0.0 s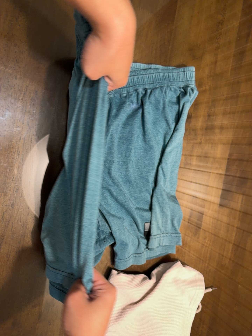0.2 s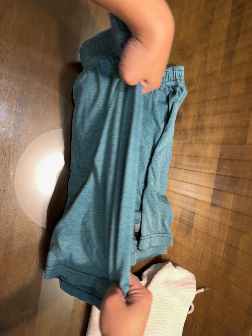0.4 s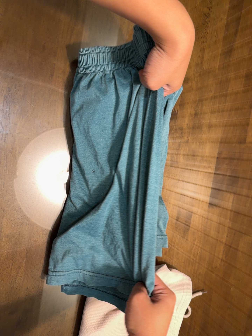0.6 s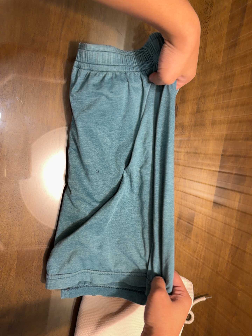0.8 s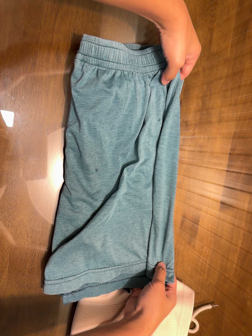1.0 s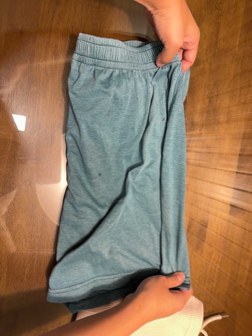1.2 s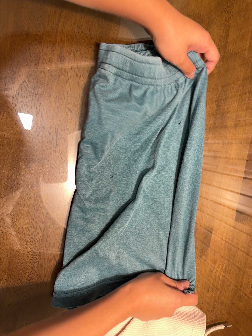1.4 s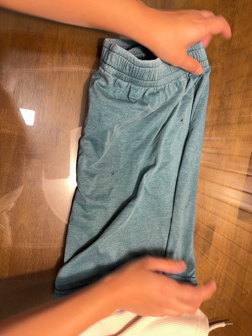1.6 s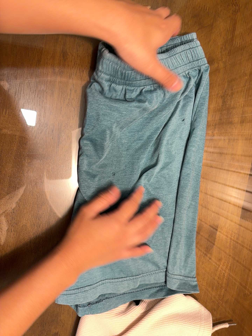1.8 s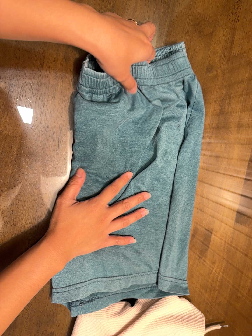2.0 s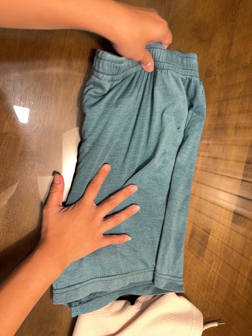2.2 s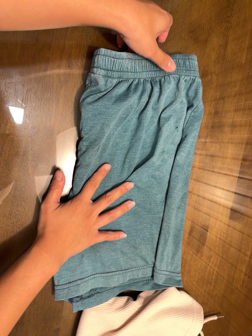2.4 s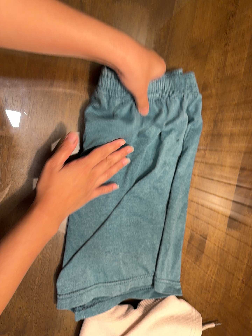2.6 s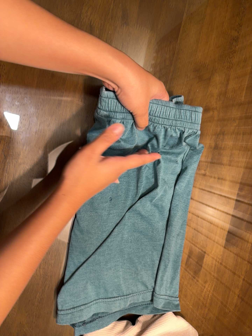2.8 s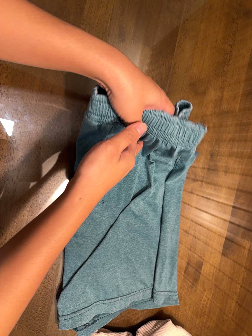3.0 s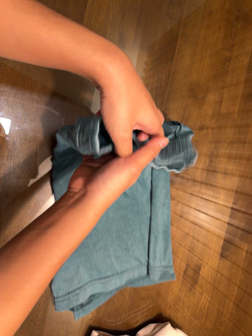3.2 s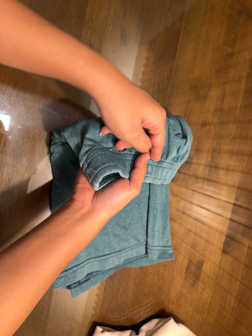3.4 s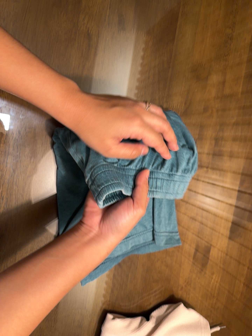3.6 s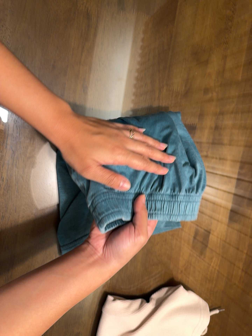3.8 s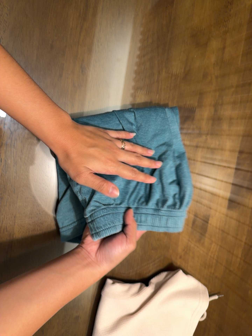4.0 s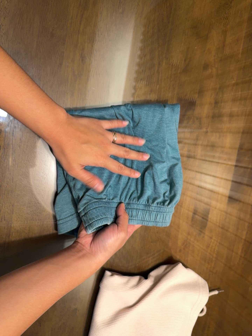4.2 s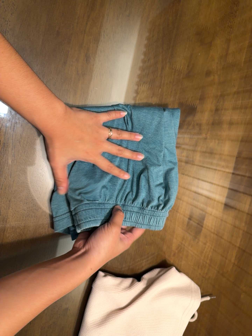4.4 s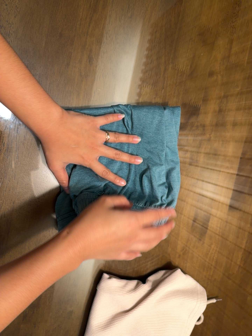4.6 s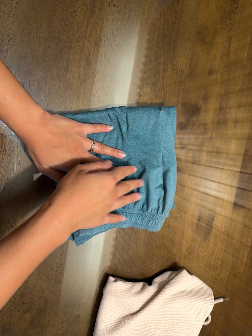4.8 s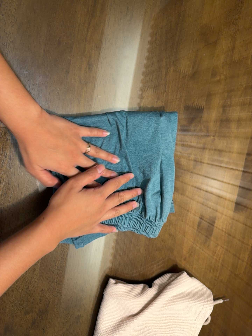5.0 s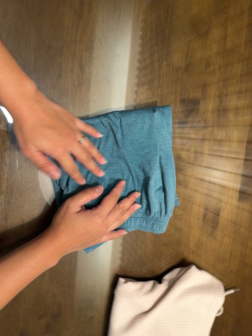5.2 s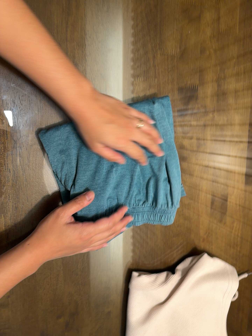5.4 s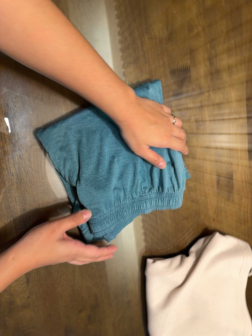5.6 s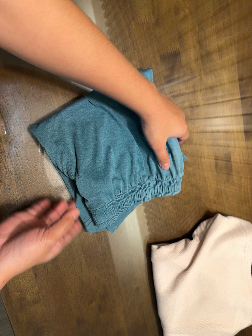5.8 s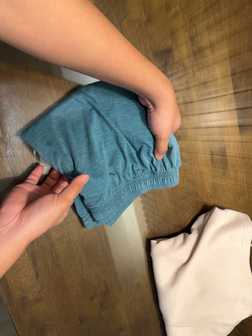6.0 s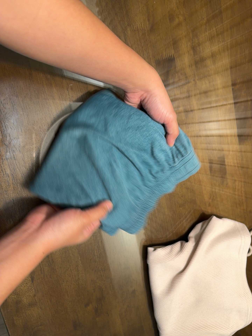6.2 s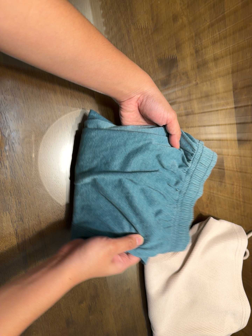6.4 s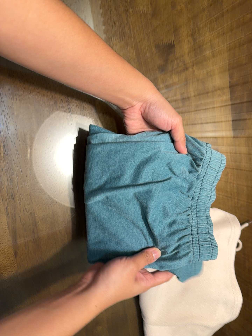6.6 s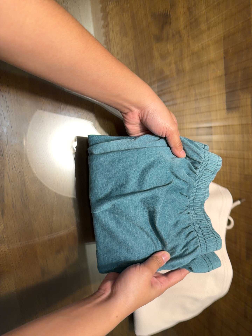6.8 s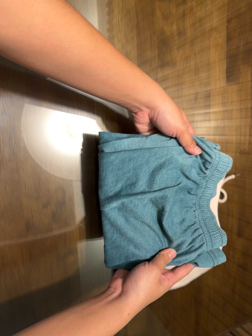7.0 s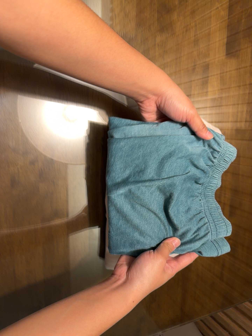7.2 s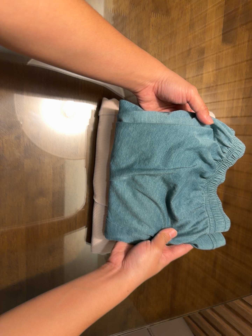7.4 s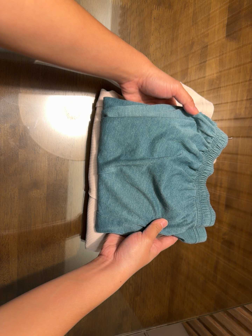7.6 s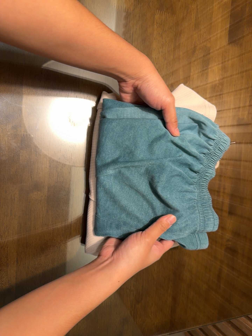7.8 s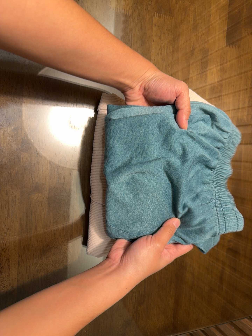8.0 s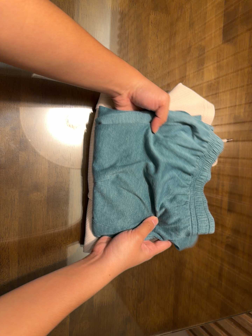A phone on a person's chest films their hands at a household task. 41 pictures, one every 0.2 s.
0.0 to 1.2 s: The camera pans to its left by about 10 degrees. It travels to its right and forward, about 14 cm.
1.2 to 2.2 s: The camera shifts only a little, or ends up much as it began.
2.2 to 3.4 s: The camera travels toward the top of its view, about 7 cm, so close, fixed things drift downward.
3.4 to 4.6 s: The camera travels toward the bottom of its view, about 6 cm, so close, fixed things drift upward.
4.6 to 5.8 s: The camera rolls about its line of sight by about 25 degrees, and the scene rotates counterclockwise.
5.8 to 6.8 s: The camera travels toward the bottom of its view, about 18 cm, so close, fixed things drift upward. It rolls about its line of sight by about 10 degrees, and the scene rotates clockwise.
6.8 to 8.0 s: The camera travels toward the bottom of its view, about 14 cm.
The film runs forward here.
